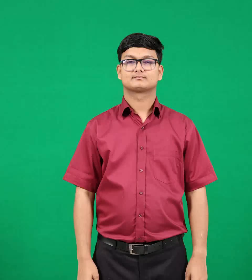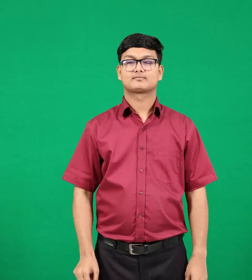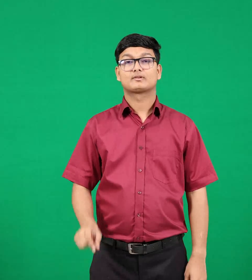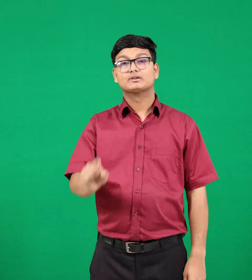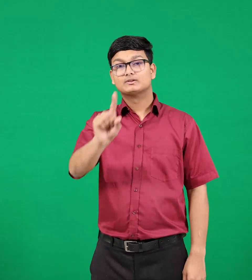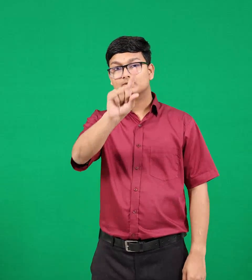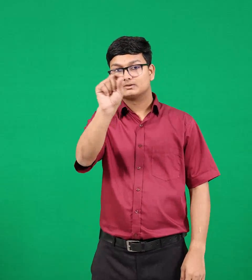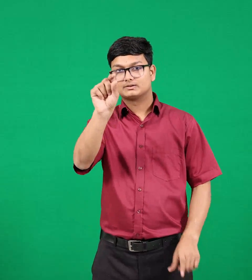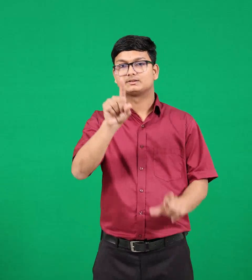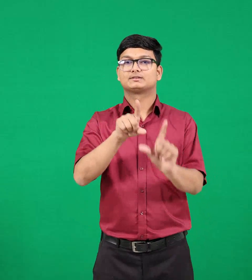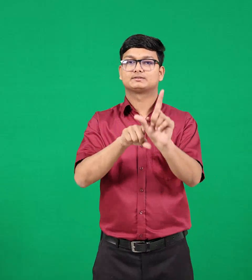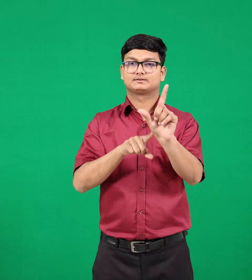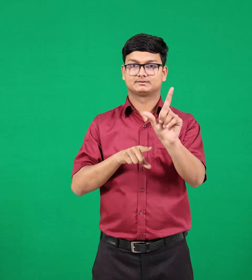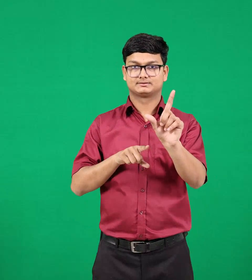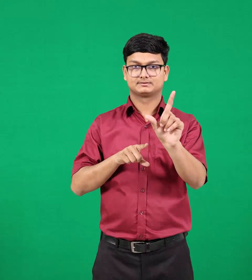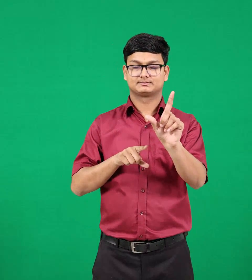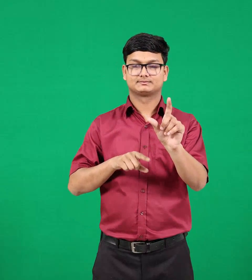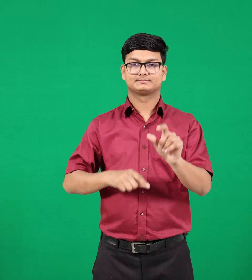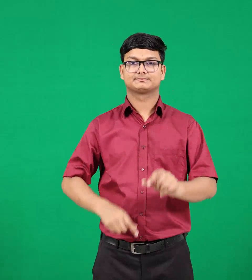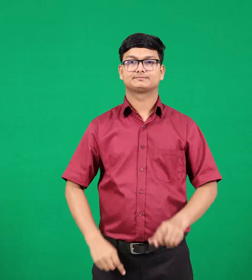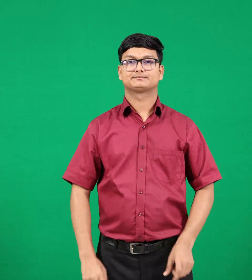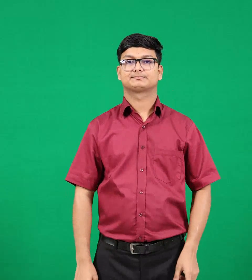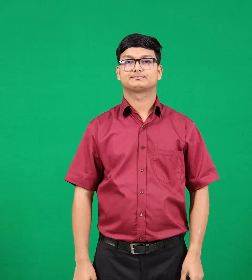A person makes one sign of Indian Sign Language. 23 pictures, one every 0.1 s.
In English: century
